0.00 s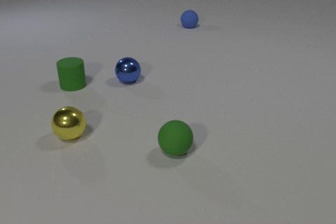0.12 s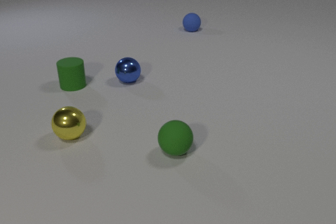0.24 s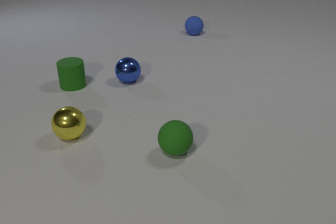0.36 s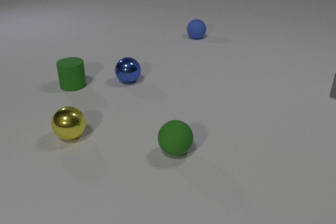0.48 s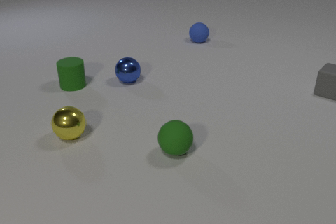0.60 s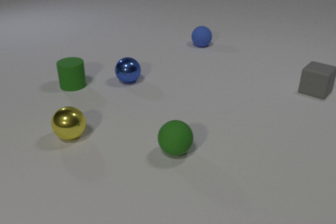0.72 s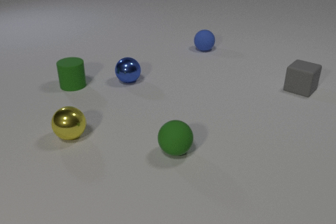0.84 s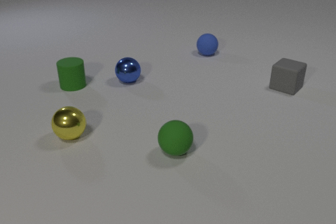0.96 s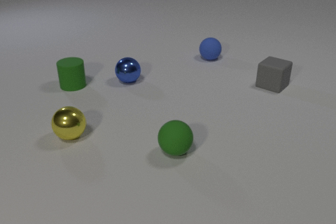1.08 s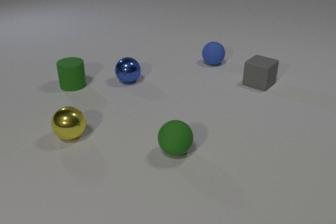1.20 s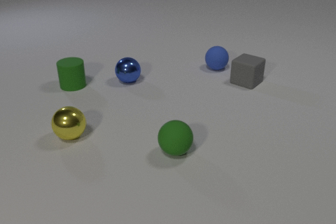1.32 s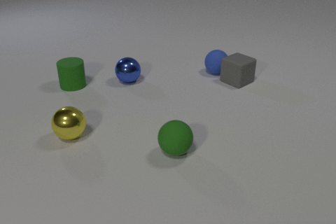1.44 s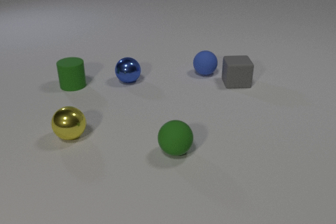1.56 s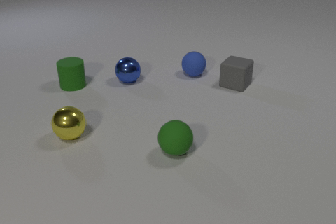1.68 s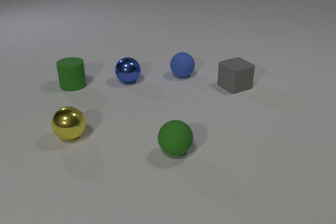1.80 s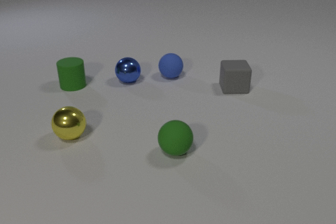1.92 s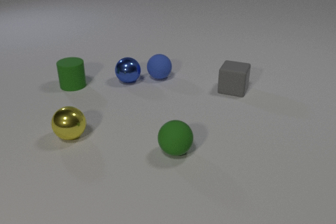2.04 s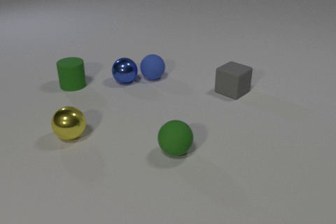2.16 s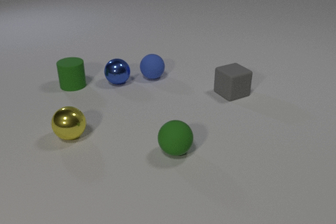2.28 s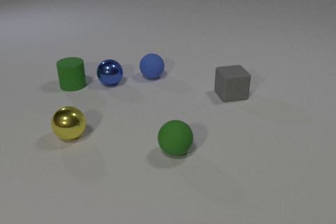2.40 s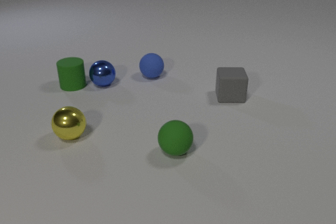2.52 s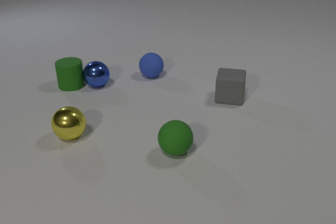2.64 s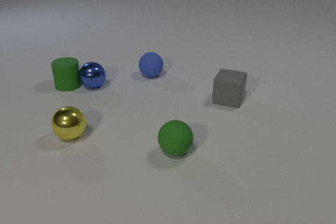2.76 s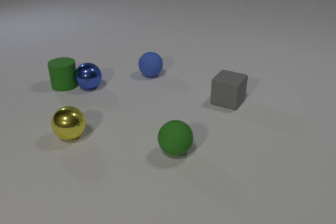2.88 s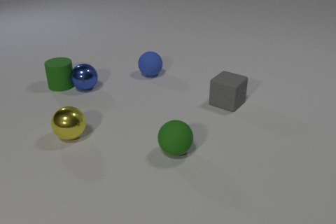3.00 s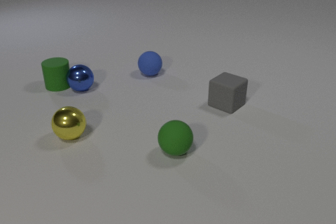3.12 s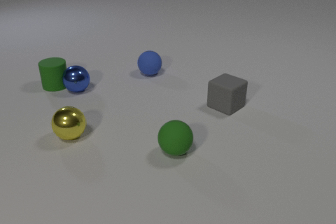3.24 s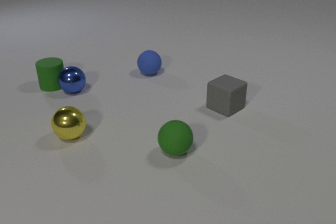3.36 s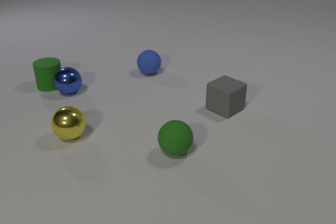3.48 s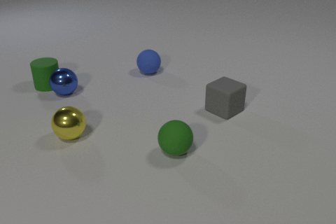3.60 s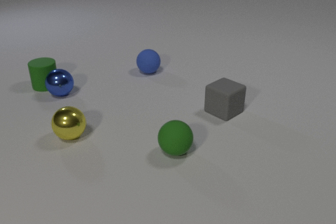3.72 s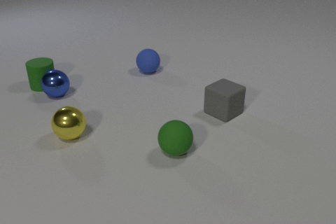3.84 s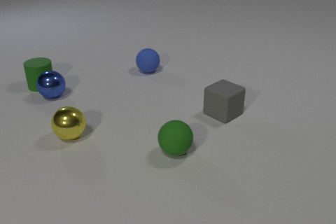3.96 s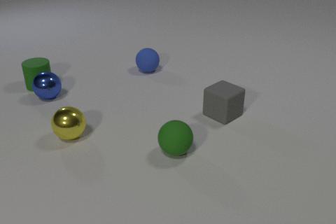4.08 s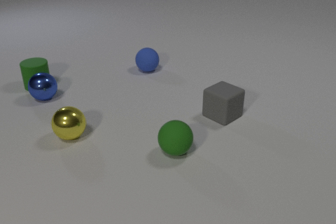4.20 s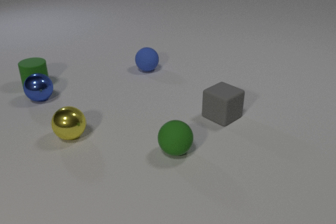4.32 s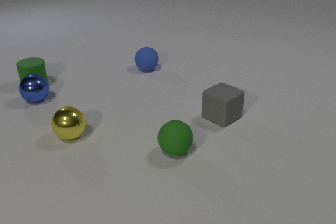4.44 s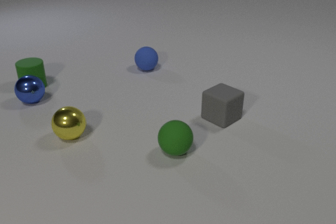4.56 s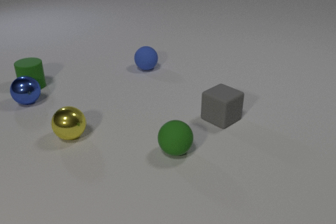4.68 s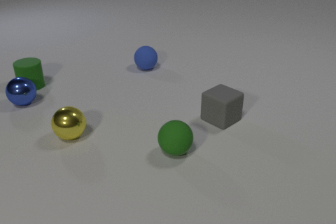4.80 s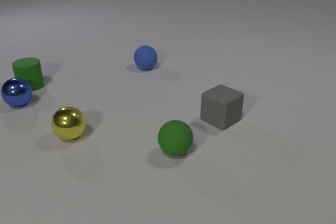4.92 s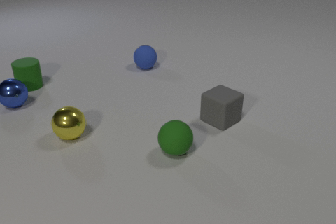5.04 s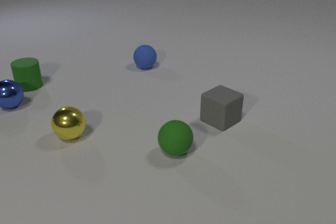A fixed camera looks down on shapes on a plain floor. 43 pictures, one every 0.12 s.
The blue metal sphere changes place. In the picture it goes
to the left.
0.00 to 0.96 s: The gray rubber cube comes in at the right edge, slides to the left. The blue rubber sphere rolls toward the camera.
0.96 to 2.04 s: The gray rubber cube slides to the left and toward the camera. The blue rubber sphere rolls to the left and toward the camera. The gray rubber cube and the blue rubber sphere collide. The blue rubber sphere and the blue metal sphere collide.
2.04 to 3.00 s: The gray rubber cube slides toward the camera. The blue rubber sphere rolls away from the camera. The blue metal sphere rolls to the left. The green rubber cylinder slides to the left. The blue metal sphere and the green rubber cylinder collide.
3.00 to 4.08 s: The gray rubber cube slides toward the camera. The blue rubber sphere rolls away from the camera. The blue metal sphere rolls to the left. The green rubber cylinder slides to the left.
4.08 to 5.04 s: The gray rubber cube slides toward the camera. The blue rubber sphere rolls away from the camera. The blue metal sphere rolls to the left. The green rubber cylinder slides to the left.
Are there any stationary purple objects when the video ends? no.
What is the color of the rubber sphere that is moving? blue.
What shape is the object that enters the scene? cube.
